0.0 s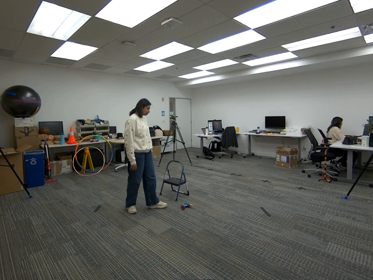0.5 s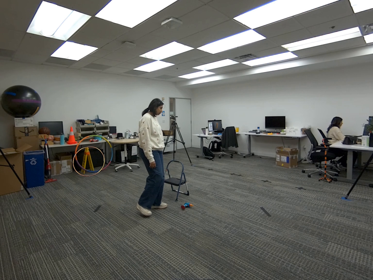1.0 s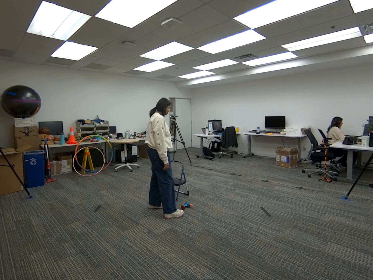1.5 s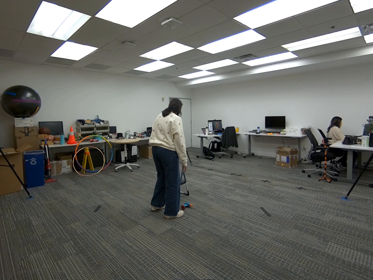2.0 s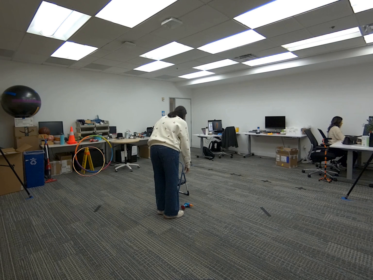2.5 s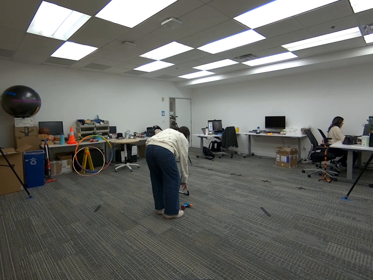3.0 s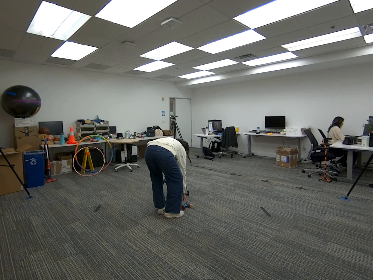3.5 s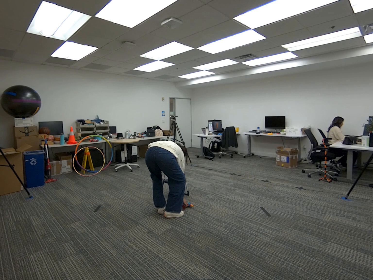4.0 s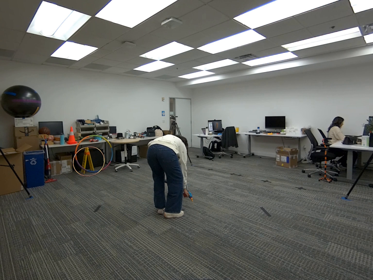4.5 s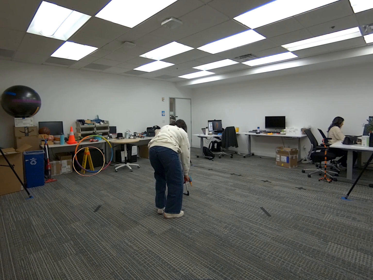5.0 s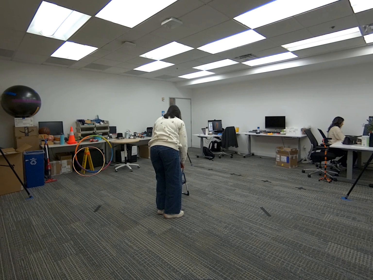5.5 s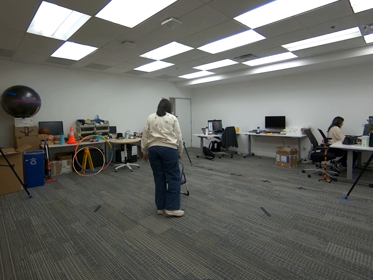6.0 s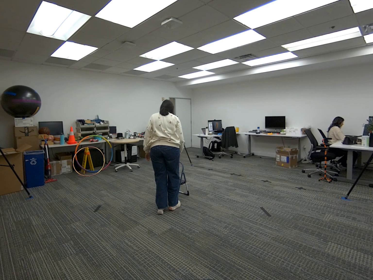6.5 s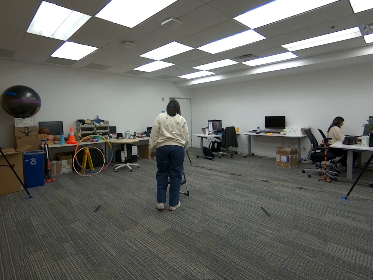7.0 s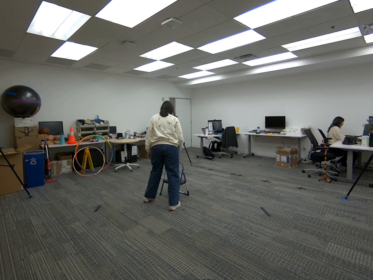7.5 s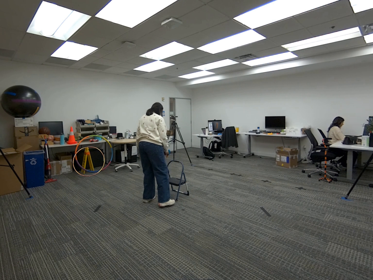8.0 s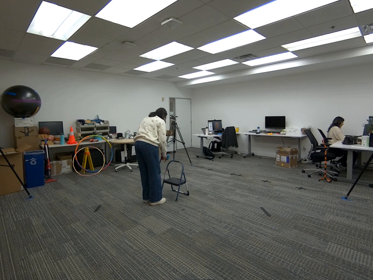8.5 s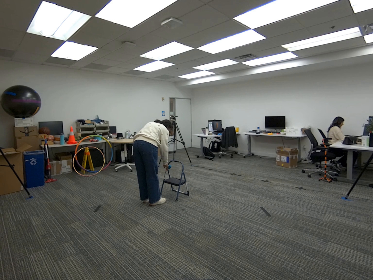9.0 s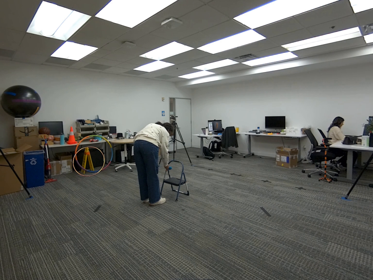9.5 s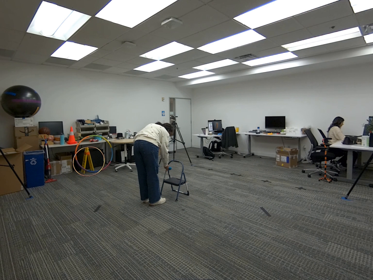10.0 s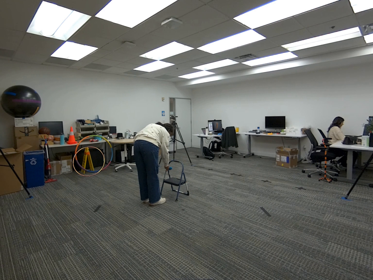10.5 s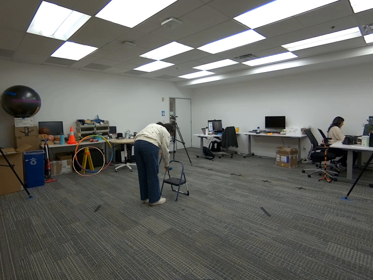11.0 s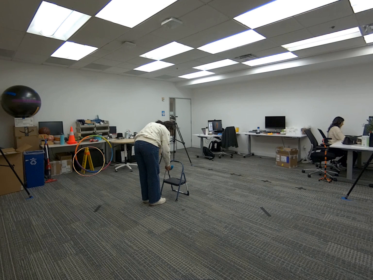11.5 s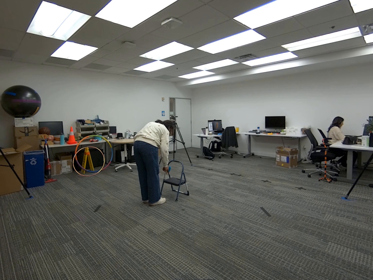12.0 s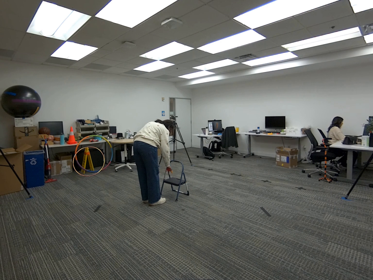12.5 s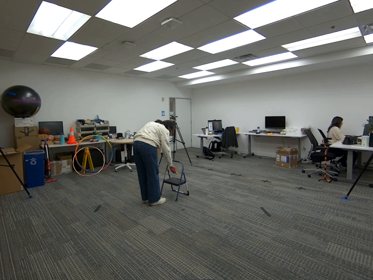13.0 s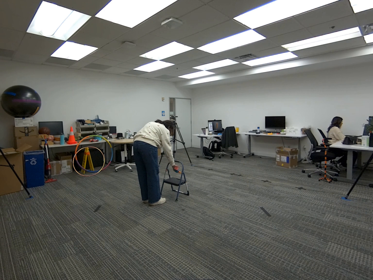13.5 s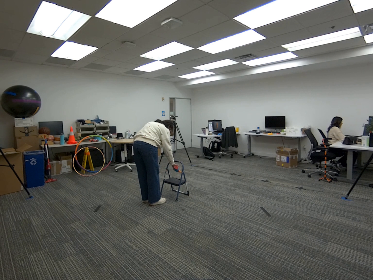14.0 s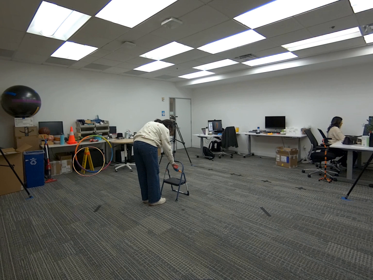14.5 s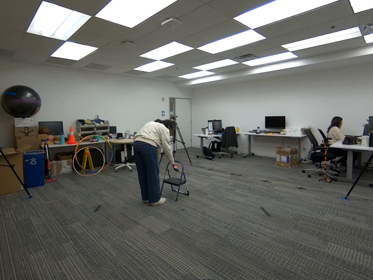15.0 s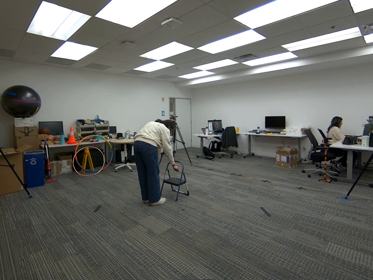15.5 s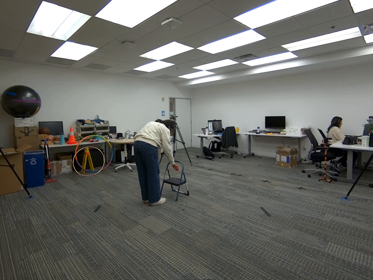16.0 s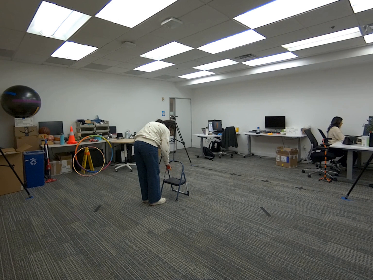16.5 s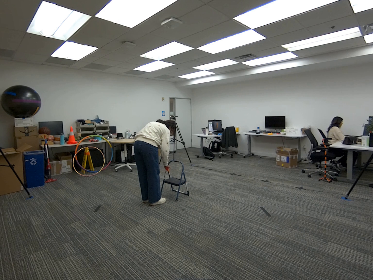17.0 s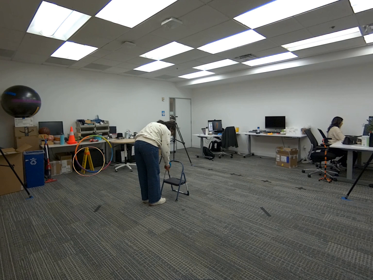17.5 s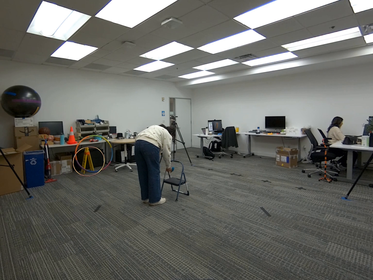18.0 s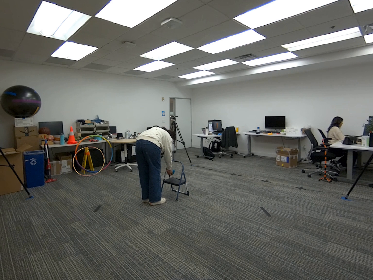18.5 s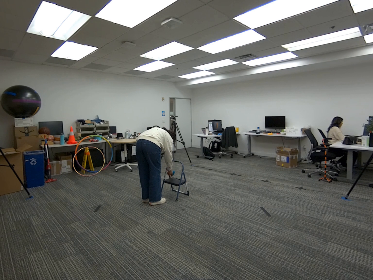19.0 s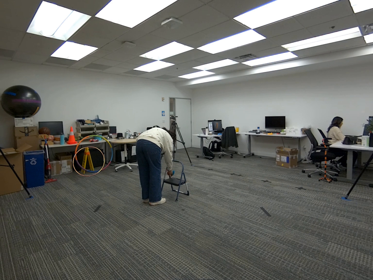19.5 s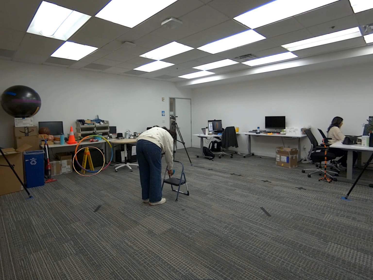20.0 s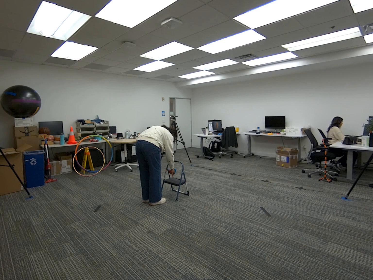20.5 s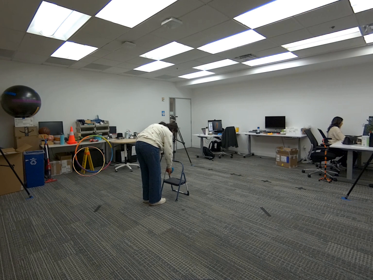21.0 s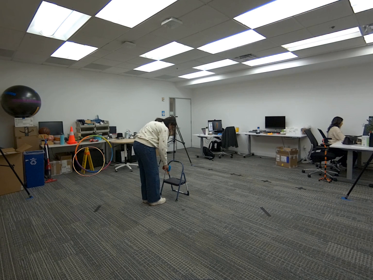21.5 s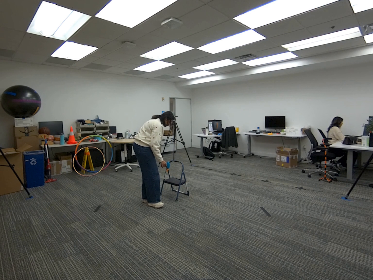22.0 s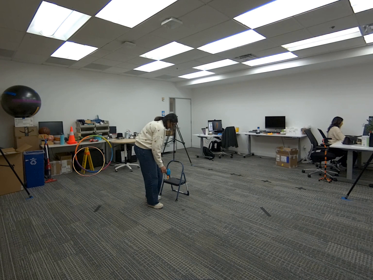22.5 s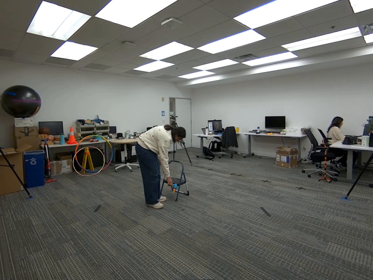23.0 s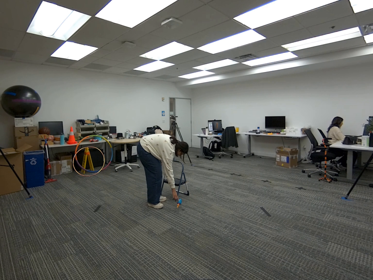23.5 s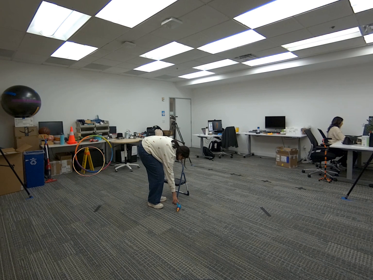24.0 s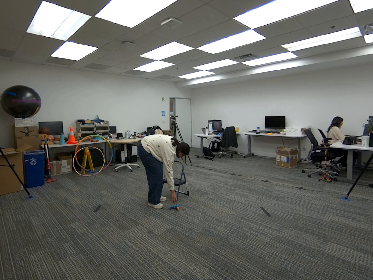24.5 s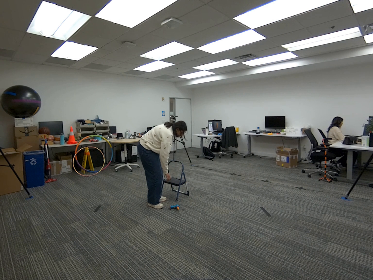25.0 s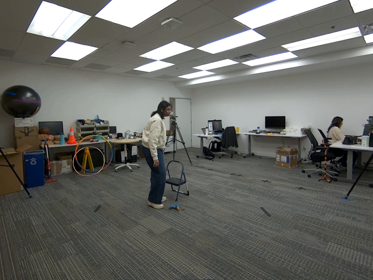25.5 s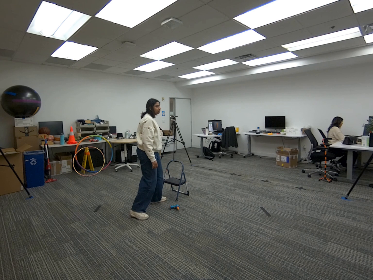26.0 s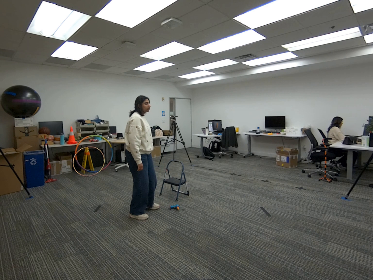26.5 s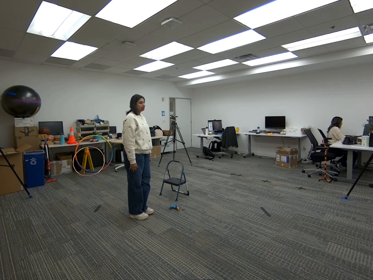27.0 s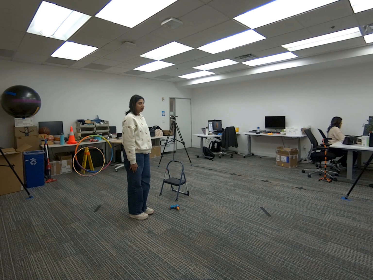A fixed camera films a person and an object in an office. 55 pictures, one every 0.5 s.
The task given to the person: Walk over to the toy drill on the ground and proceed to prefrom a drill action on the screws on the step ladder.
